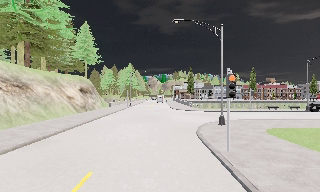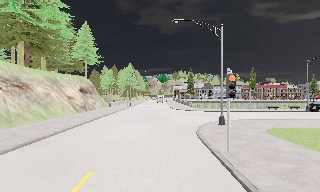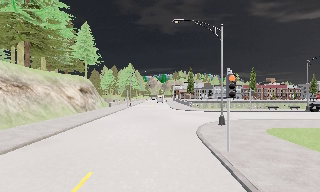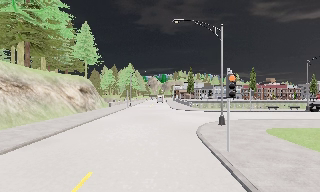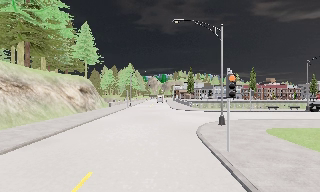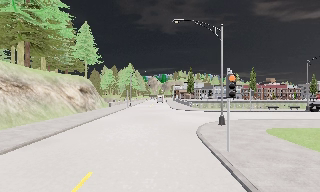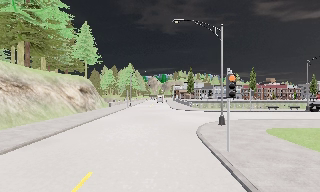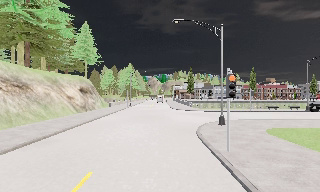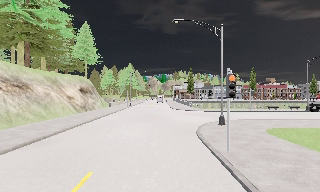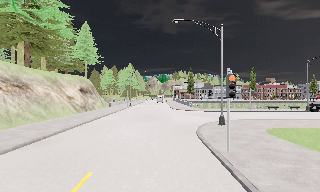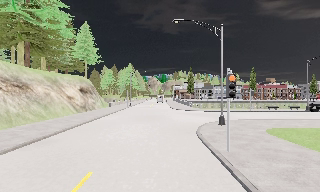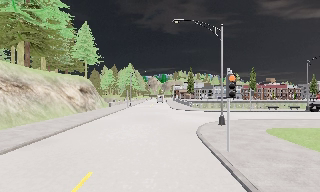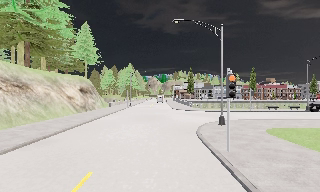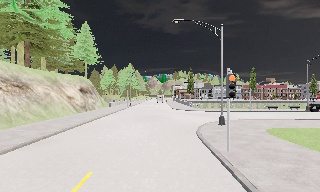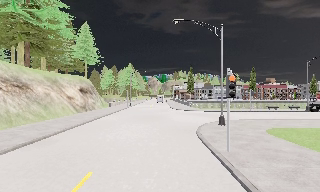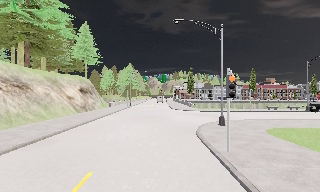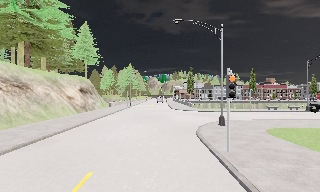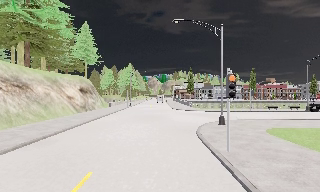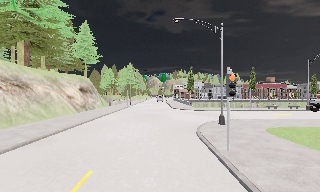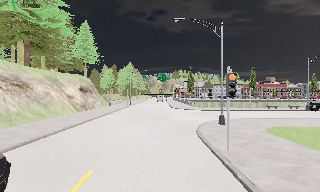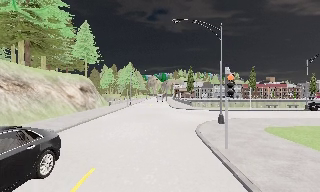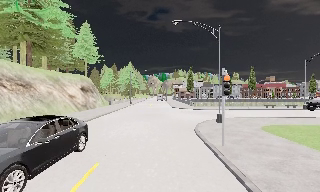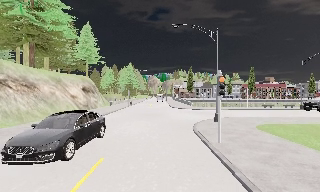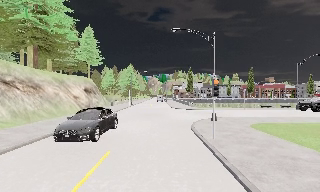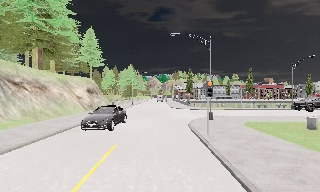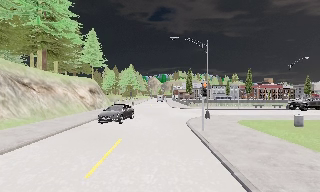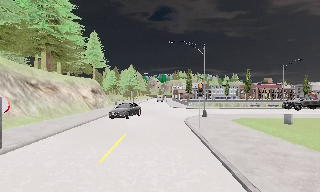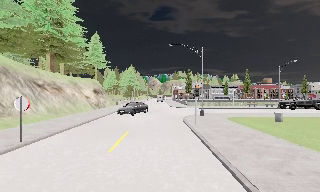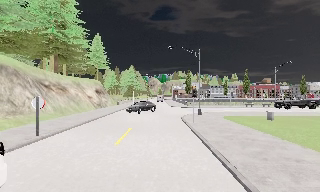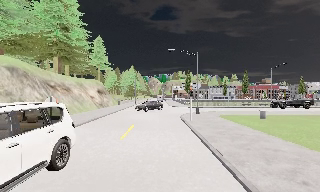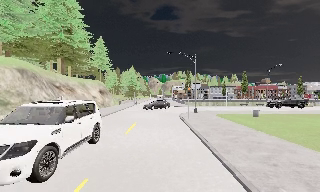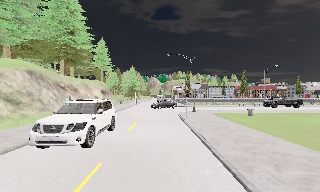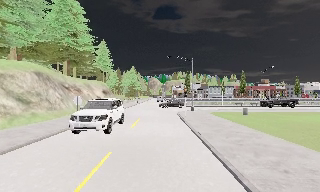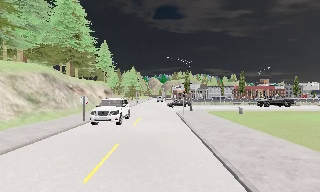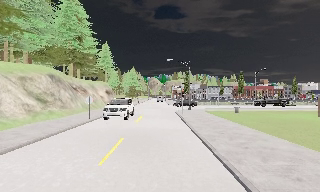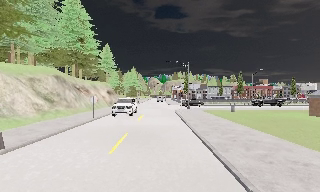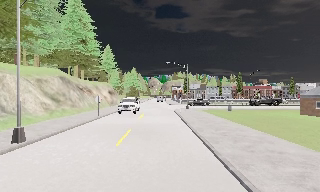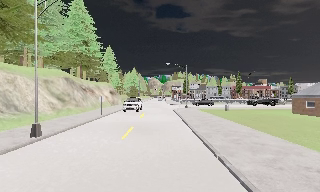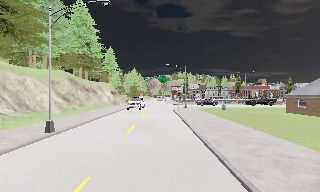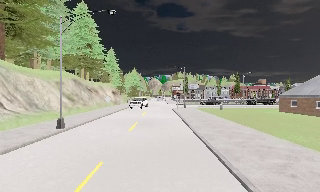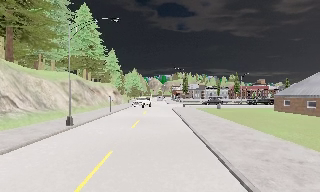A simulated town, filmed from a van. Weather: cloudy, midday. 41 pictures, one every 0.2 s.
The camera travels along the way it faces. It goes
backward.
0.0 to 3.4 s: The camera keeps its place and its aim.
3.4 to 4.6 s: The camera travels backward, about 1.5 m, so what stands in front gets smaller. It gains speed.
4.6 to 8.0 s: The camera travels backward, about 17 m, so what stands in front gets smaller.
The film runs backward here.
